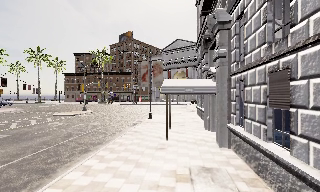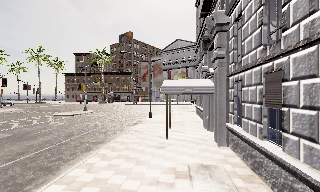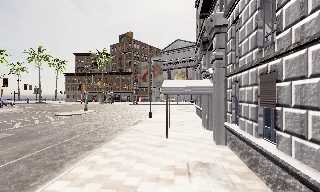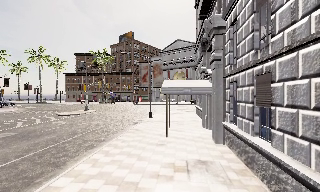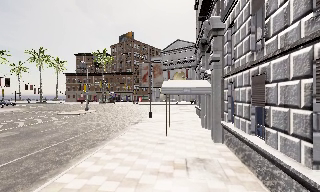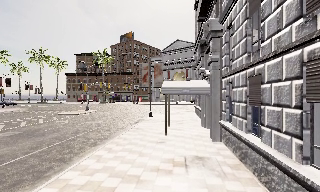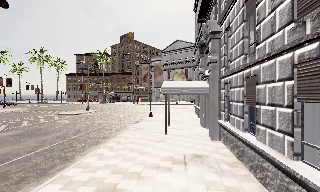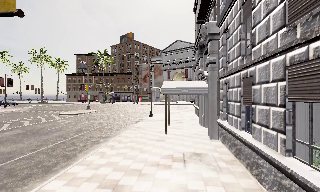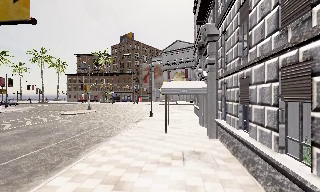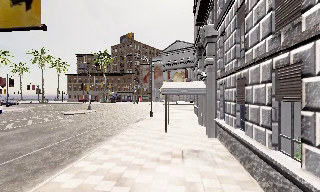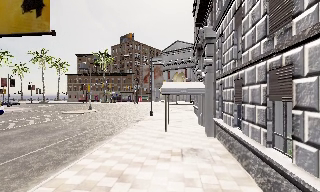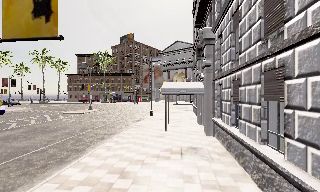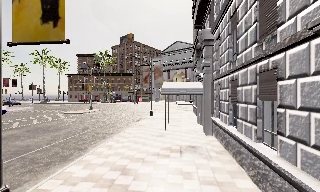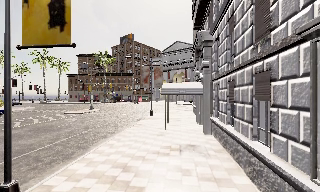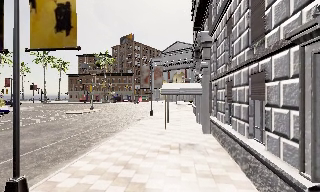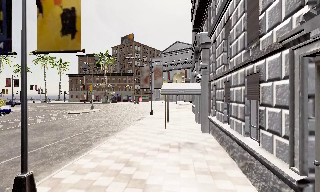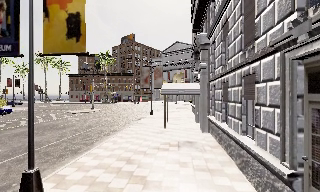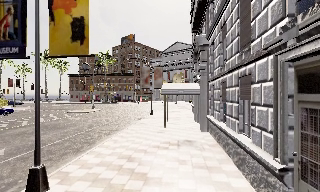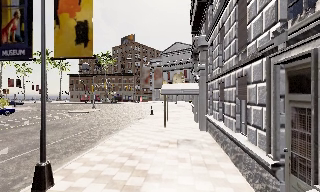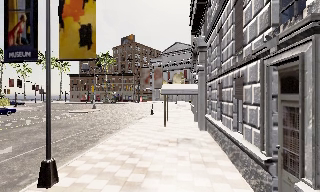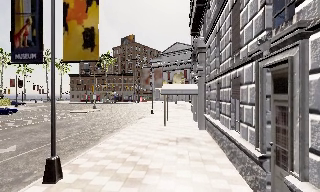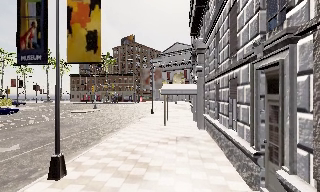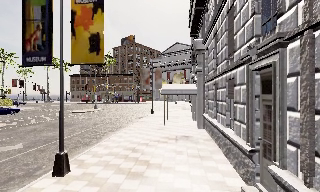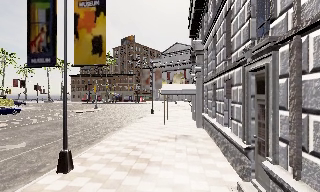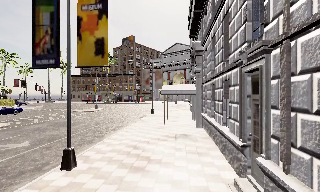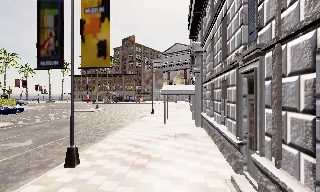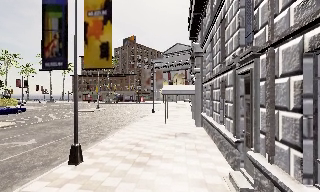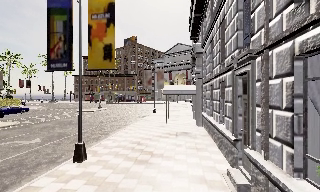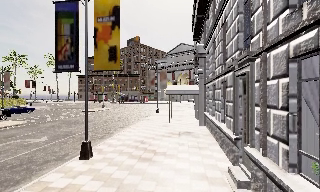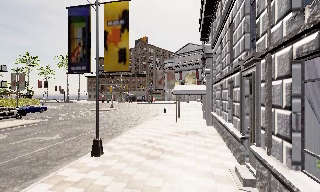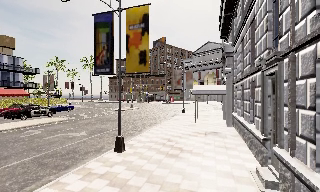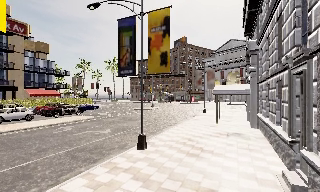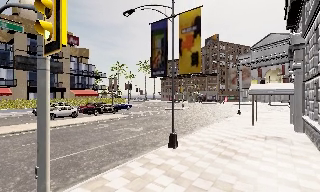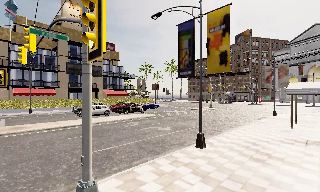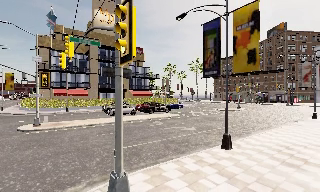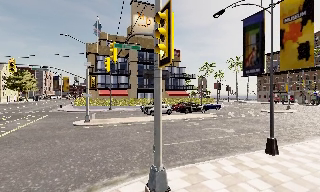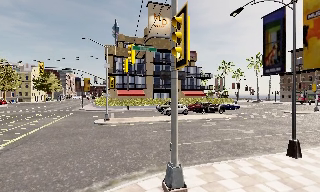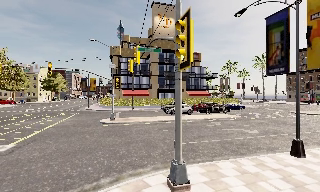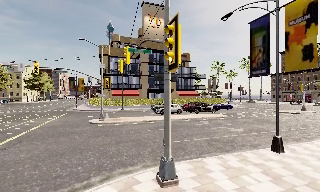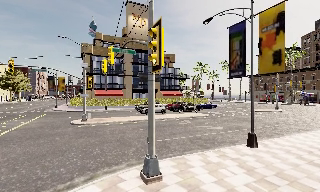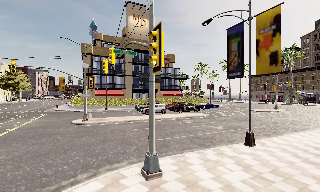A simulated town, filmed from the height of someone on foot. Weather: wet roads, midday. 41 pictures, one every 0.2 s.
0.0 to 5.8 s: The camera travels backward, about 6 m, so what stands in front gets smaller.
5.8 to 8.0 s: The scene slides to the right, as the camera pans about 55 degrees to its left. It travels backward, about 2 m.
The film runs backward here.
